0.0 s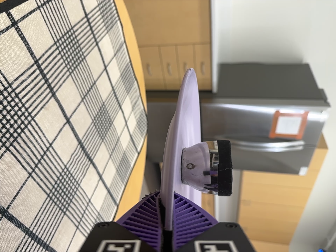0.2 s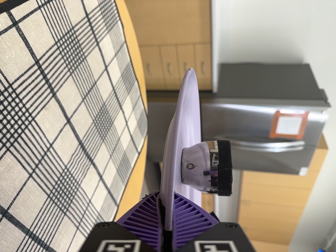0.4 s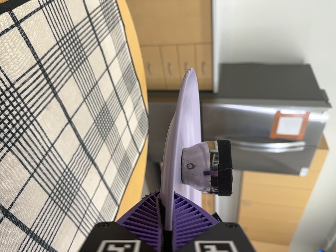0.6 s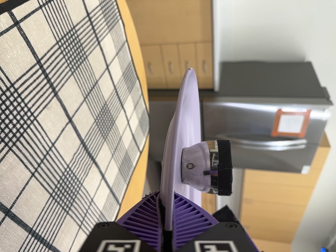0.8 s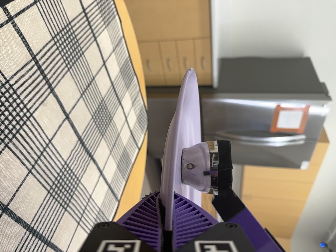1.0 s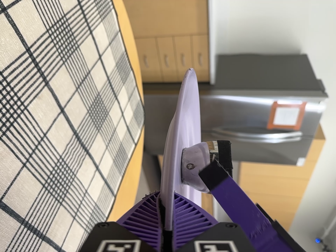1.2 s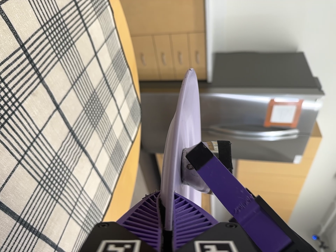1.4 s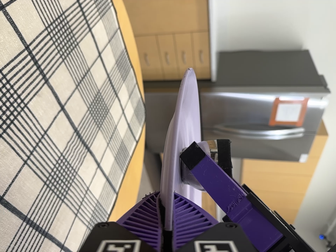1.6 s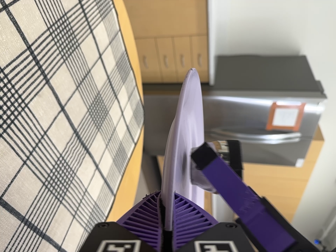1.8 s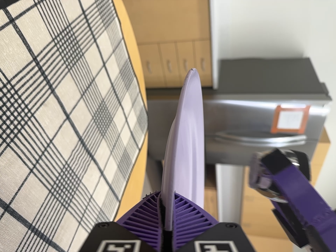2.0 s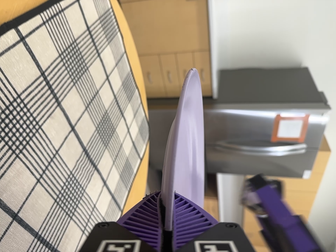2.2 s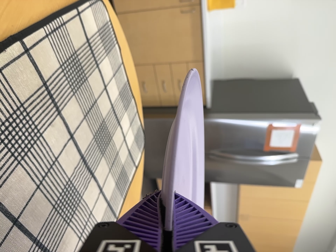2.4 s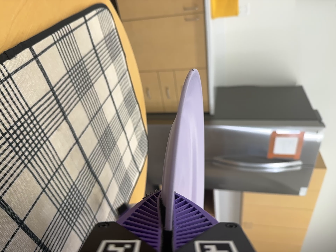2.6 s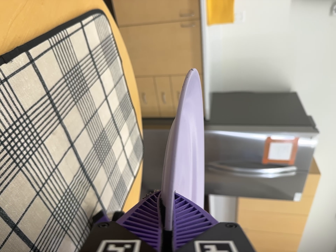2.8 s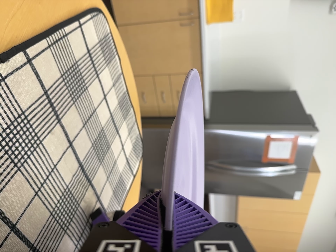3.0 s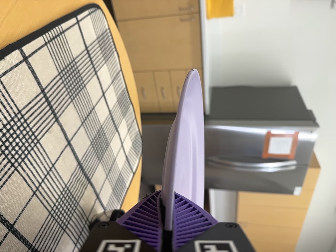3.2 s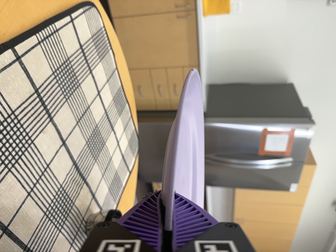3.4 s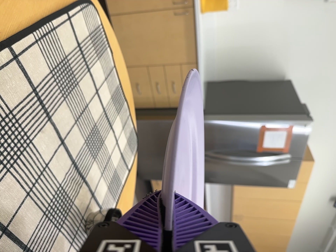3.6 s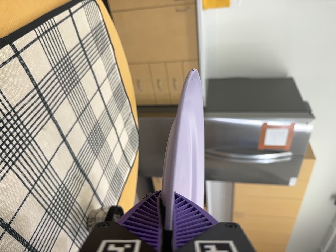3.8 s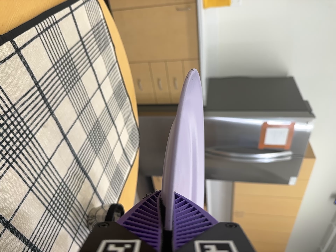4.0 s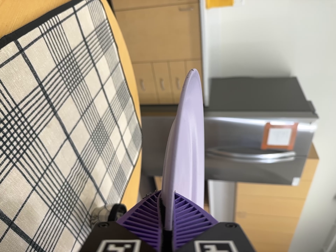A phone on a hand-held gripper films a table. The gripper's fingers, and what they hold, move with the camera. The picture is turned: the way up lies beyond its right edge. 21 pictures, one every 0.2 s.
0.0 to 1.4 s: The camera shifts only a little, or ends up much as it began.
1.4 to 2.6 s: The camera travels backward, about 5 cm, so what stands in front gets smaller. Its aim tips toward the top of its view by about 10 degrees, and the scene shifts downward.
2.6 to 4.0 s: The camera shifts only a little, or ends up much as it began.
The film runs forward here.
